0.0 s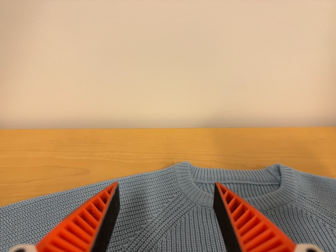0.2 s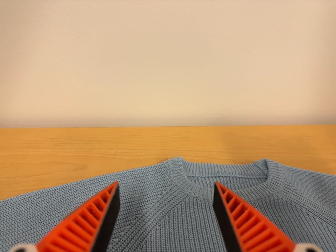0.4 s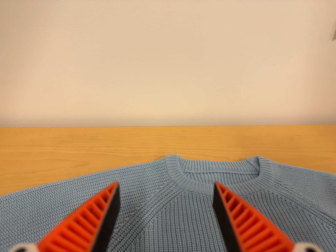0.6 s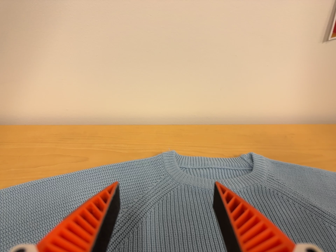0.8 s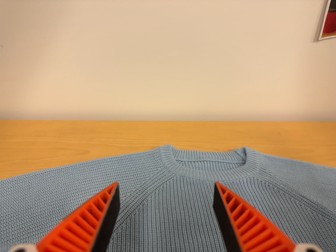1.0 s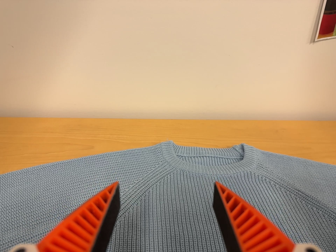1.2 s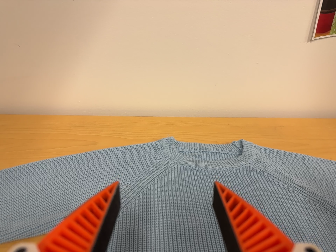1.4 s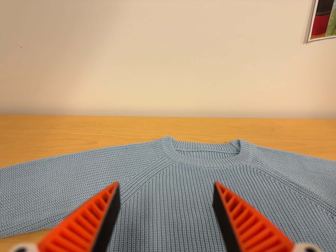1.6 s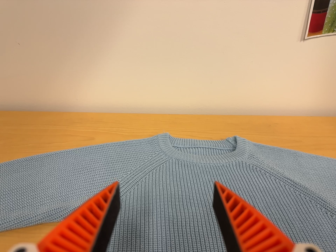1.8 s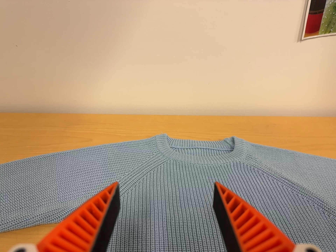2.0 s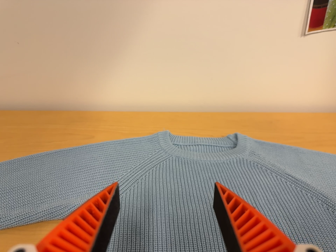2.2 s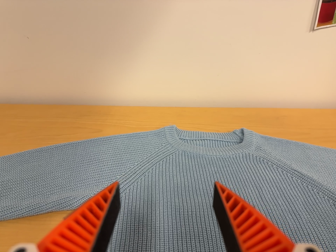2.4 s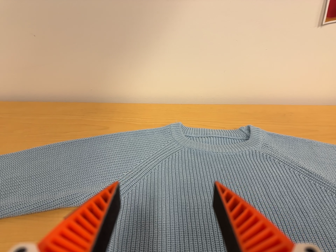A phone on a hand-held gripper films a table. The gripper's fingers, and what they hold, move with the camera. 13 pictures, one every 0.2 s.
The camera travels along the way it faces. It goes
backward.
0.0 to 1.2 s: The camera travels backward and toward the bottom of its view, about 14 cm, so what stands in front gets smaller.
1.2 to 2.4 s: The camera shifts only a little, or ends up much as it began.
The film runs forward here.
